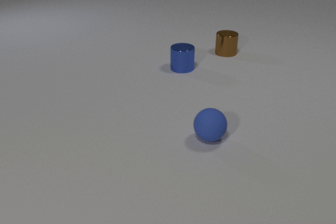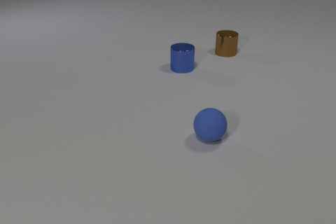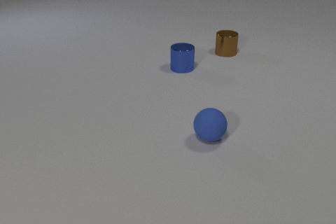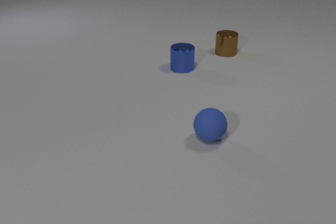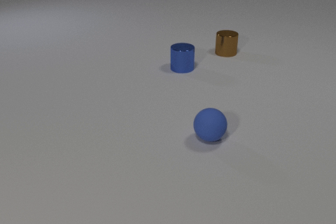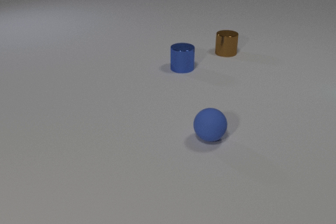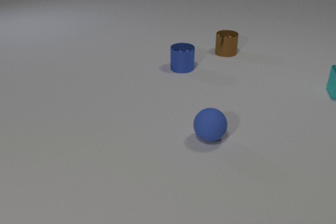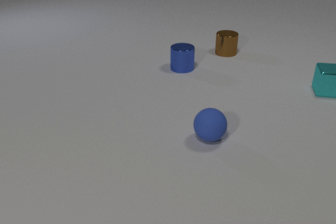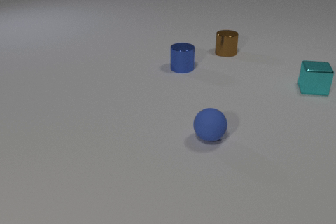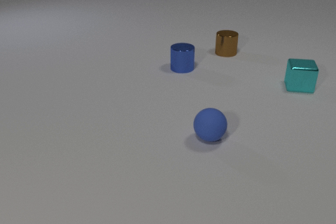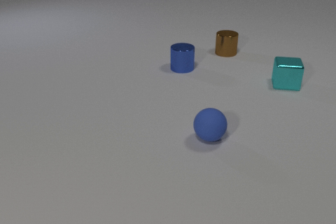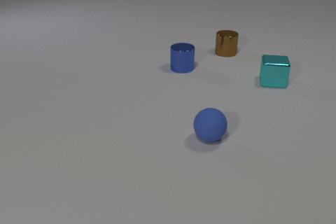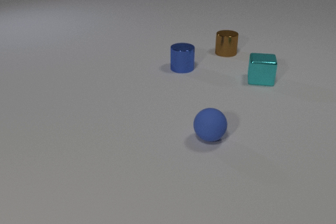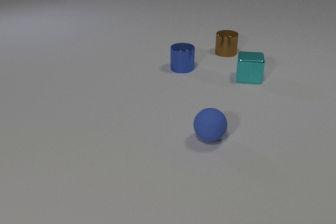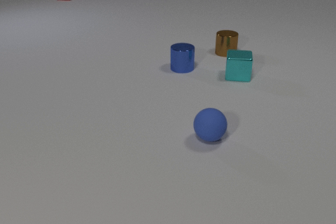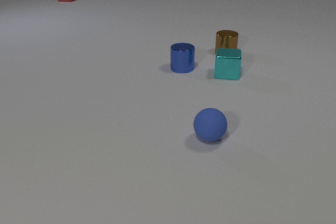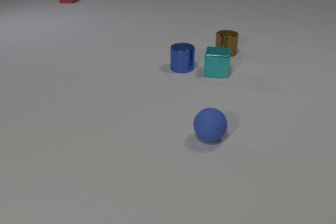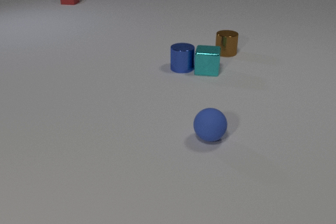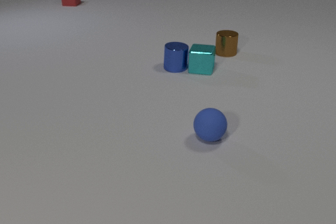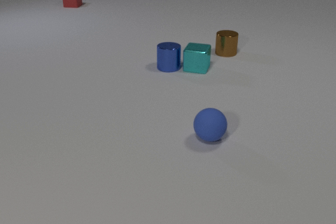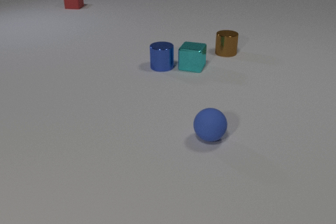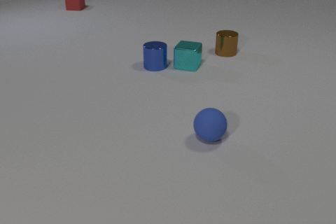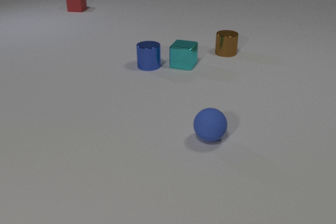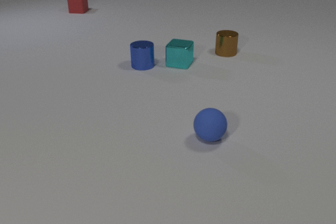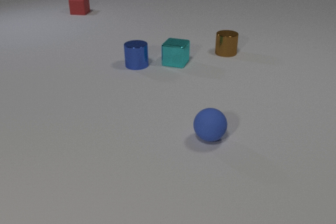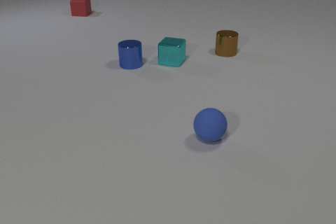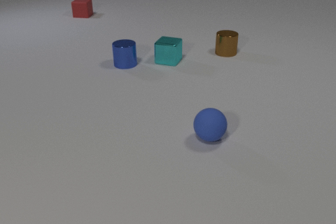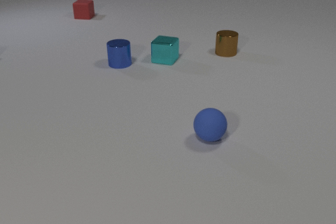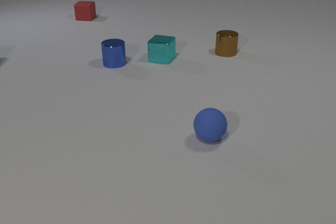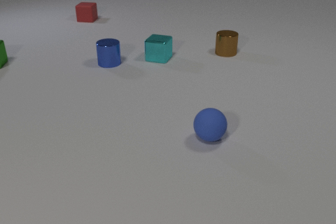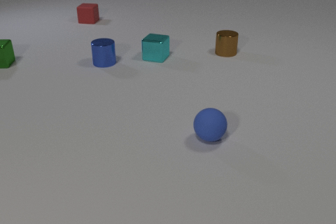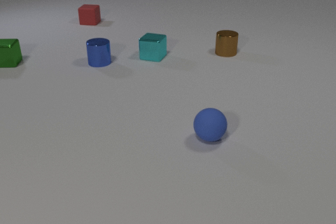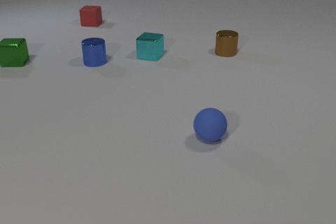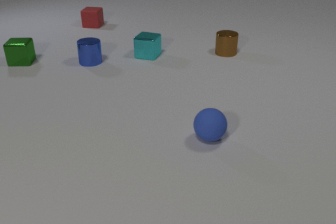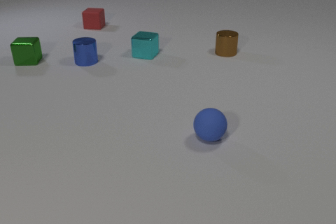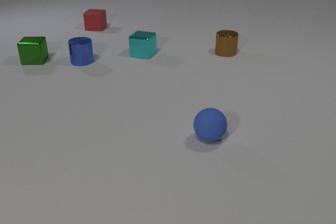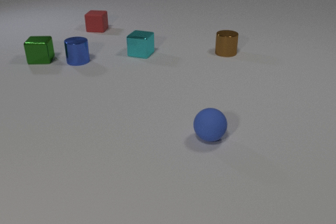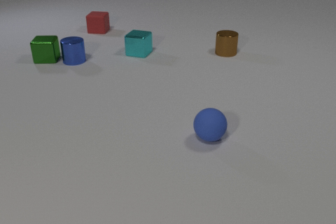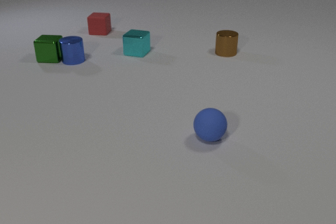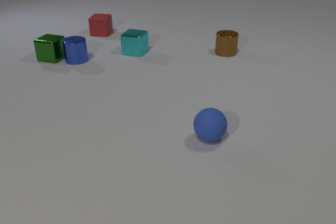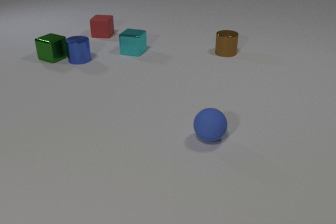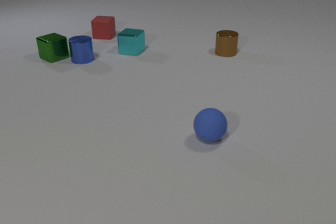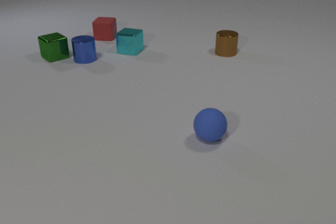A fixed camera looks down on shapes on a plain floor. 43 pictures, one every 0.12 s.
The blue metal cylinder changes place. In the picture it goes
to the left.
The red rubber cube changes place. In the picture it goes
toward the camera.
0.00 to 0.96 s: The cyan metal cube comes in at the right edge, slides to the left.
0.96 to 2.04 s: The cyan metal cube slides to the left. The red rubber cube comes in at the top edge, slides toward the camera. The cyan metal cube and the blue metal cylinder collide.
2.04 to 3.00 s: The cyan metal cube slides to the left and away from the camera. The blue metal cylinder slides to the left. The red rubber cube slides toward the camera.
3.00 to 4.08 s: The cyan metal cube slides to the left and away from the camera. The blue metal cylinder slides to the left. The red rubber cube slides toward the camera. The green metal cube comes in at the left edge, slides to the right.
4.08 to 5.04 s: The cyan metal cube slides to the left and away from the camera. The blue metal cylinder slides away from the camera. The red rubber cube slides toward the camera. The green metal cube slides to the right, spins so that its near face slides to the left, clockwise seen from above. The blue metal cylinder and the green metal cube collide.
What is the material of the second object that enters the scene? rubber.
How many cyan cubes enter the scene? 1.
Are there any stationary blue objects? yes.
